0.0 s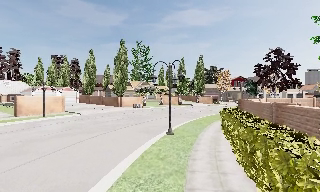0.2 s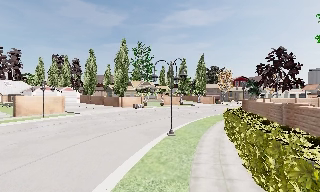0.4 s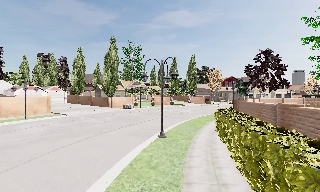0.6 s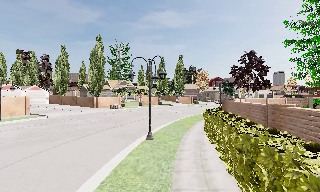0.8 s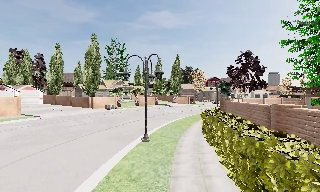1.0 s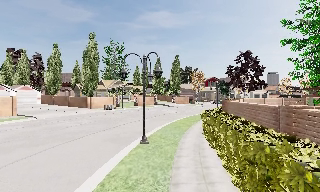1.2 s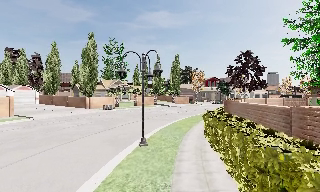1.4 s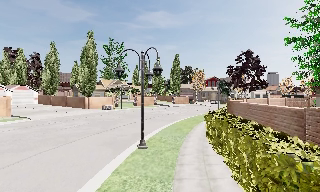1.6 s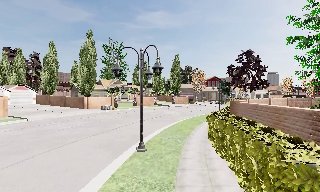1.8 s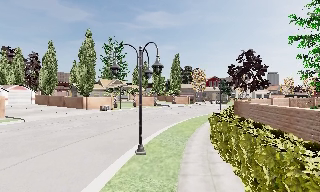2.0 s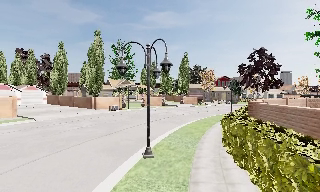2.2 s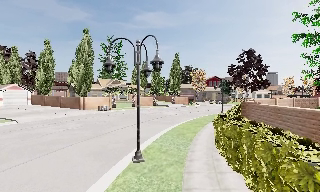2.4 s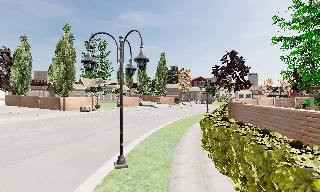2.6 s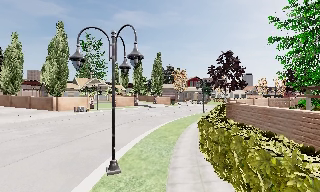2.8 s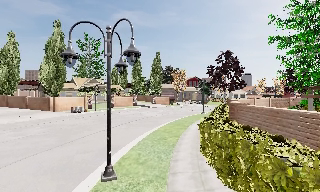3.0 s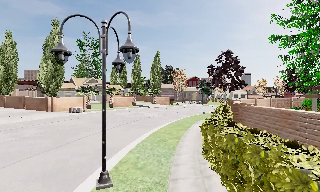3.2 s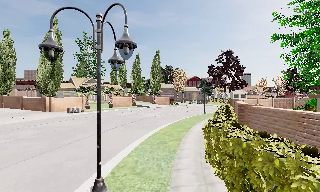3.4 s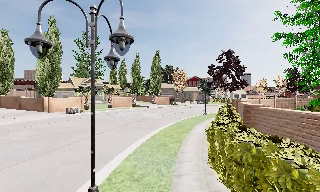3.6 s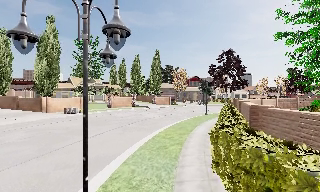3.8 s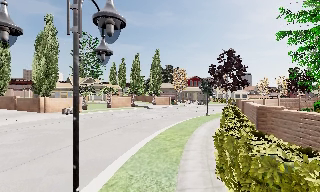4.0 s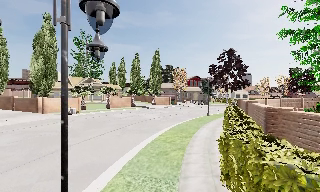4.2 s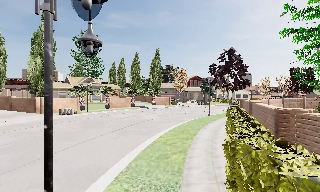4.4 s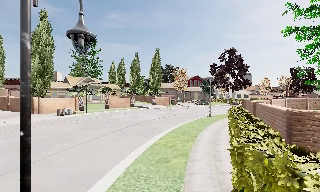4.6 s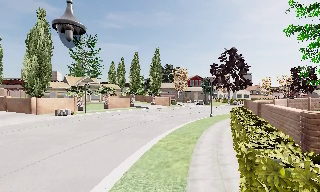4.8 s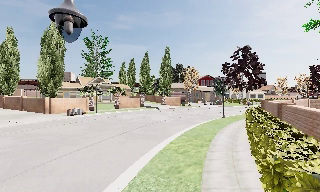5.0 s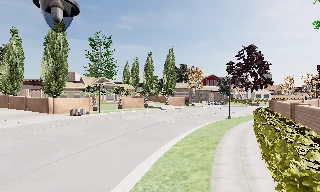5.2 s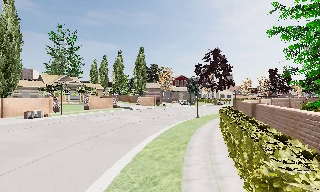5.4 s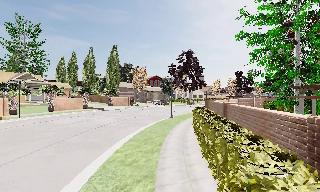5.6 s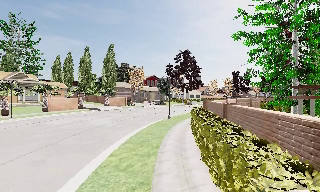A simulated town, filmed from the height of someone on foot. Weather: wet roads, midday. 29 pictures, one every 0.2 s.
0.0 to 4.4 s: The camera swings to its right by about 15 degrees, and the scene slides to the left. It travels forward, about 8 m, so what stands in front looms larger.
4.4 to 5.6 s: The camera pans to its right, which is clockwise from overhead, by about 15 degrees. It travels forward, about 2.5 m, so what stands in front looms larger.
The film runs forward here.
